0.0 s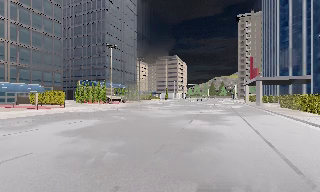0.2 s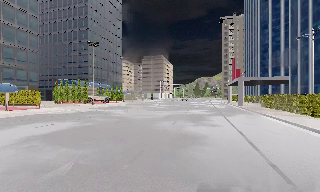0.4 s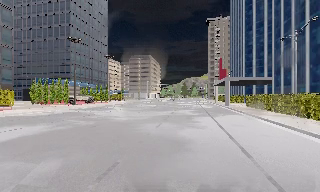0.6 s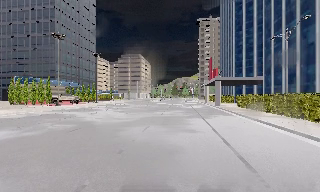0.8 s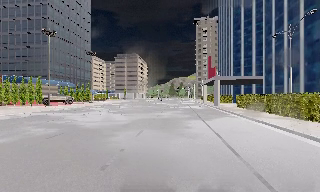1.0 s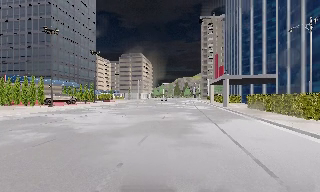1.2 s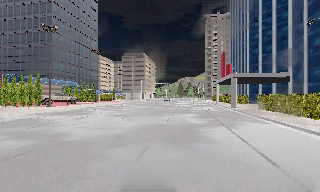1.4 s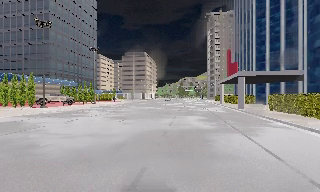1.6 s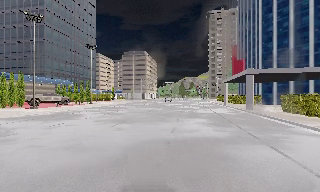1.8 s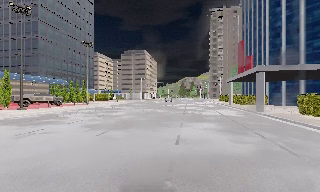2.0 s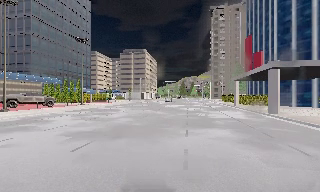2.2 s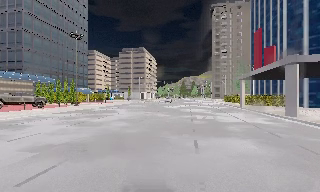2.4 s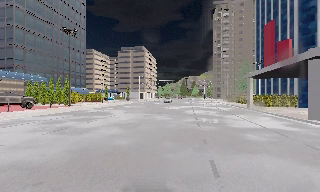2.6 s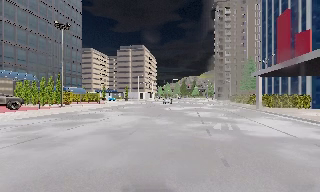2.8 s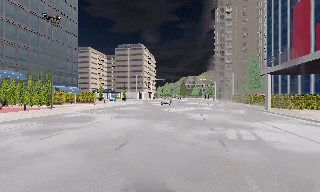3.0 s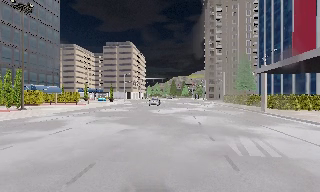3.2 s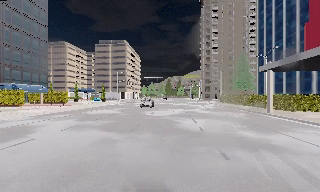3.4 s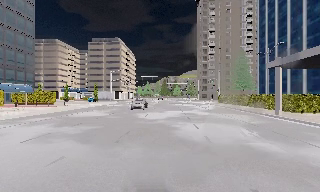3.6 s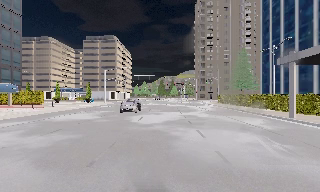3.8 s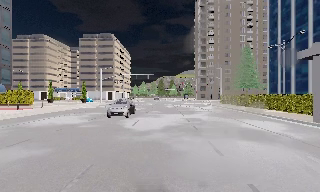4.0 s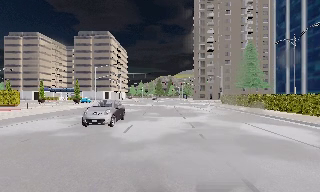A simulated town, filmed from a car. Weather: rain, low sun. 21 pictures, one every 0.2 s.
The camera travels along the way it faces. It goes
forward.
0.0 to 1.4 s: The camera swings to its right by about 10 degrees, and the scene slides to the left. It travels forward, about 8 m, so what stands in front looms larger. It gains speed.
1.4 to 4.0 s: The camera travels forward, about 25 m, so what stands in front looms larger.
The film runs forward here.
